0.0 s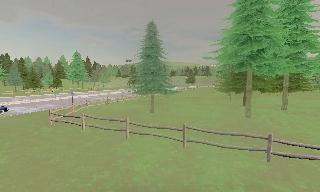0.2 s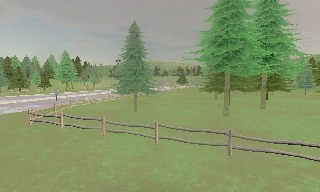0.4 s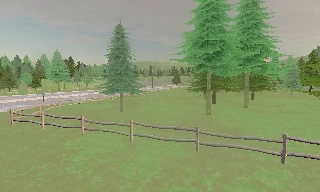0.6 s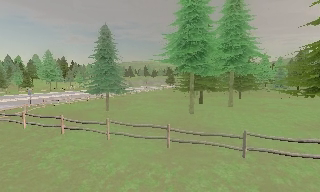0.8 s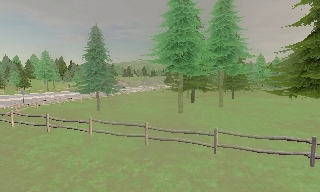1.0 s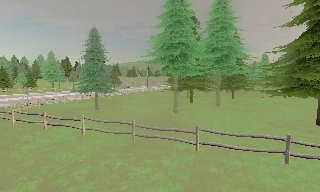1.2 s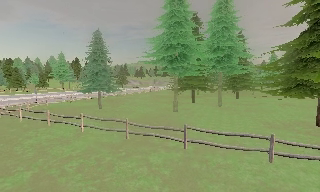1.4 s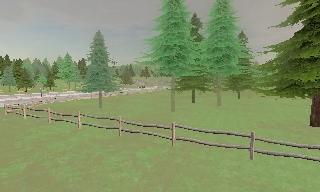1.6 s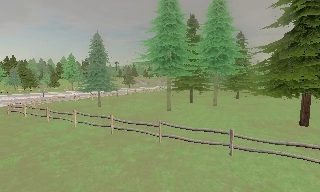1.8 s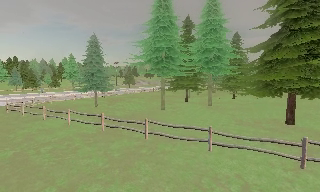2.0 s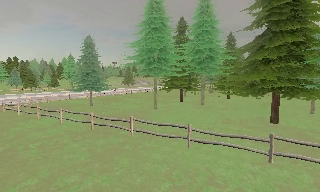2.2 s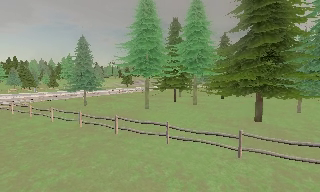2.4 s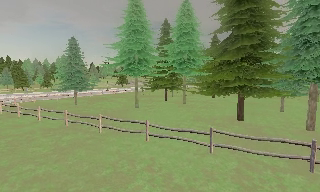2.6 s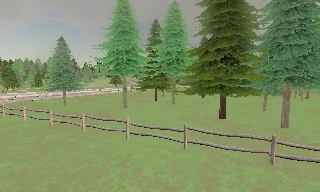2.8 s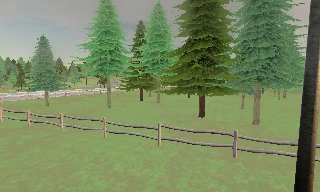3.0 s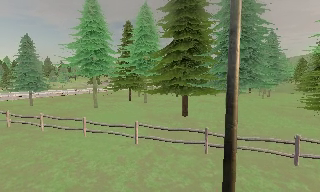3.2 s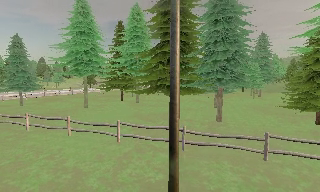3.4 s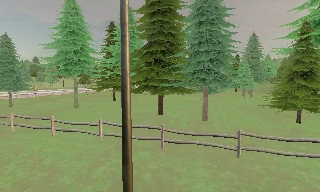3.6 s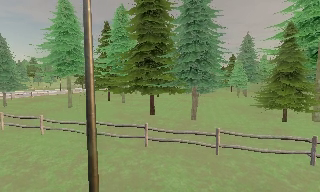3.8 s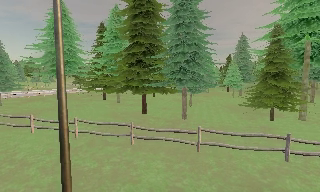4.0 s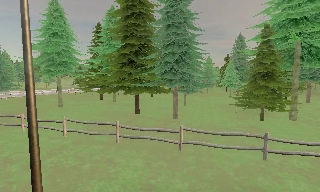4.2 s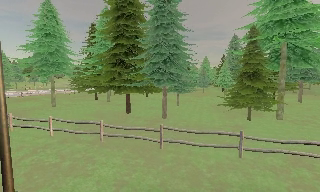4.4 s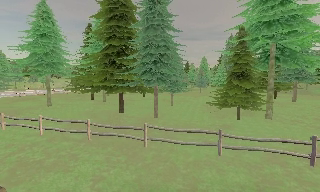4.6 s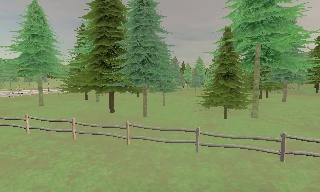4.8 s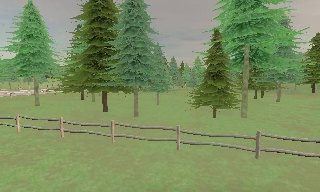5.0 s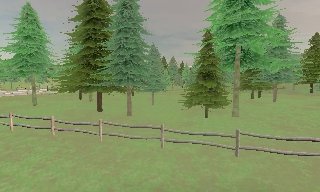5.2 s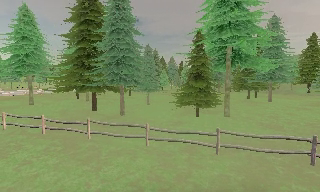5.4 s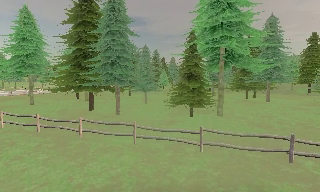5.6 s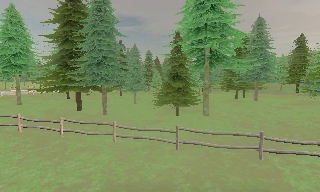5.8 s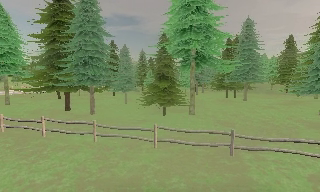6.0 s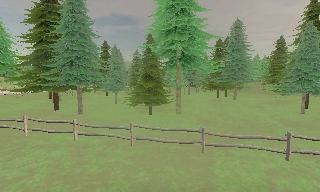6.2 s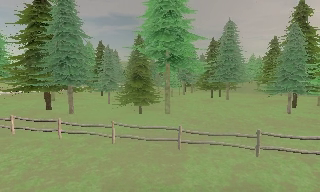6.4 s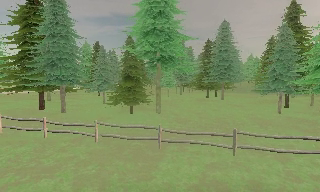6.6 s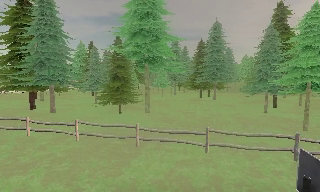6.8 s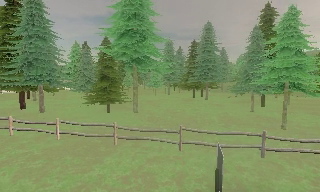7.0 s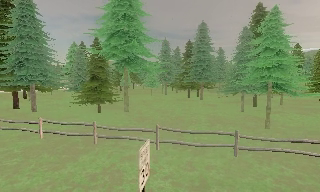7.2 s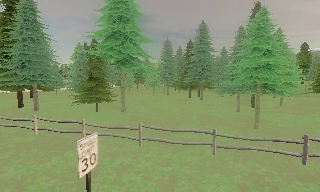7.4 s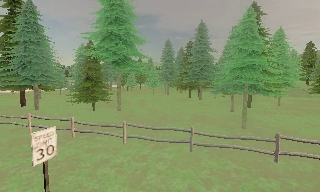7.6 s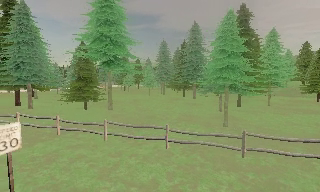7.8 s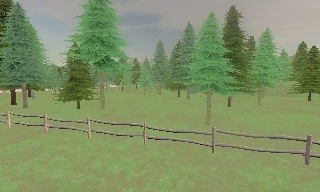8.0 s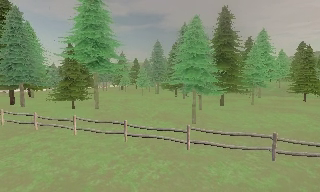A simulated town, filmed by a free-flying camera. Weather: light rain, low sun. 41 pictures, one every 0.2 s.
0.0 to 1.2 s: The camera travels to its right, about 8 m, so close, fixed things drift to the left.
1.2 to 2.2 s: The camera travels to its right and backward, about 6 m, so close, fixed things drift to the left.
2.2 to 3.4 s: The camera swings to its right by about 10 degrees, and the scene slides to the left. It travels to its right, about 6 m, so close, fixed things drift to the left.
3.4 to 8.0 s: The camera travels to its right, about 25 m, so close, fixed things drift to the left.
The film runs backward here.
